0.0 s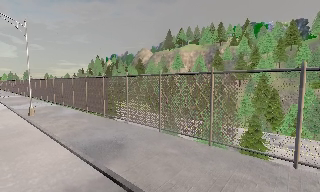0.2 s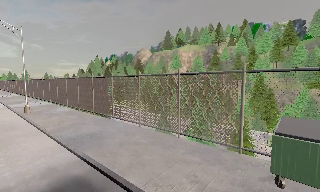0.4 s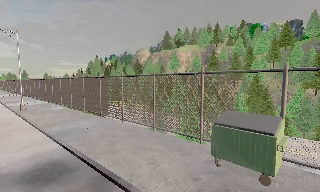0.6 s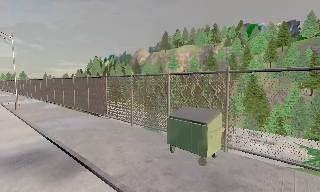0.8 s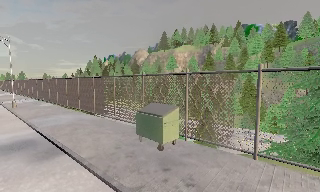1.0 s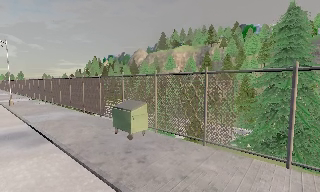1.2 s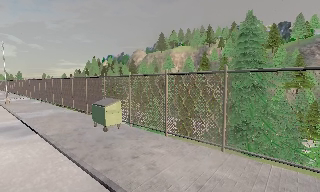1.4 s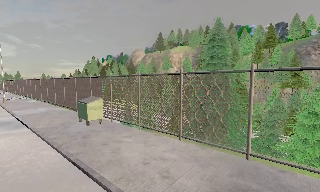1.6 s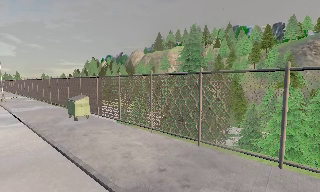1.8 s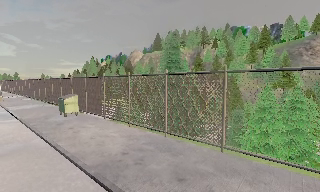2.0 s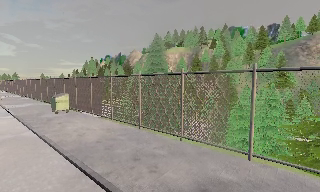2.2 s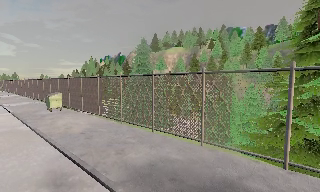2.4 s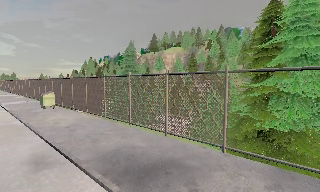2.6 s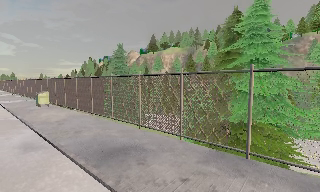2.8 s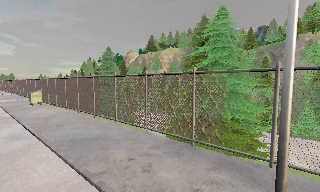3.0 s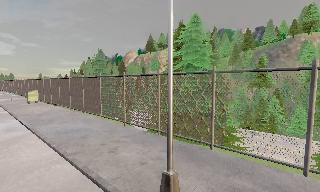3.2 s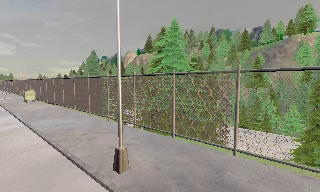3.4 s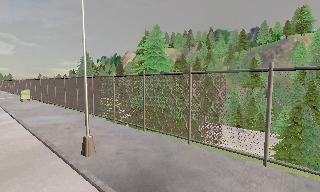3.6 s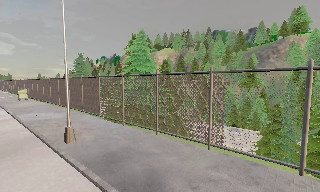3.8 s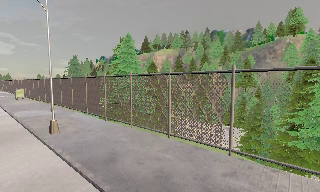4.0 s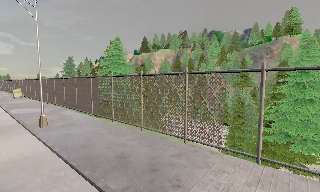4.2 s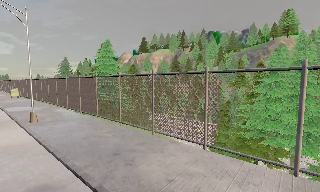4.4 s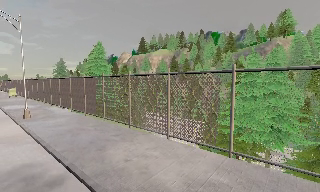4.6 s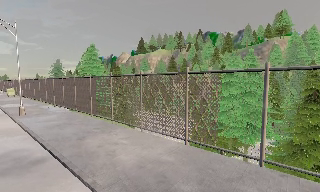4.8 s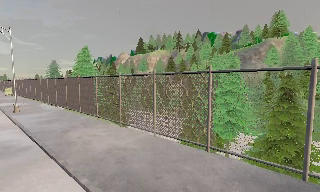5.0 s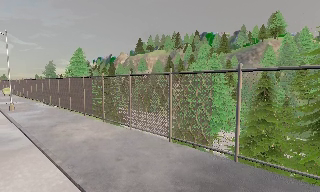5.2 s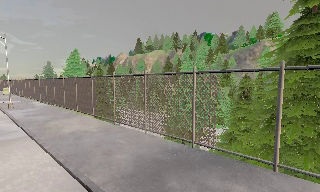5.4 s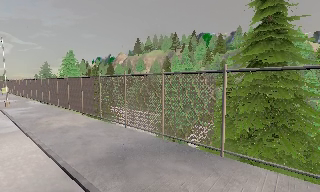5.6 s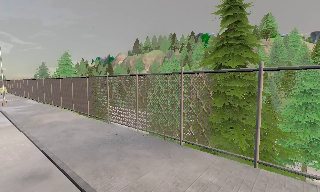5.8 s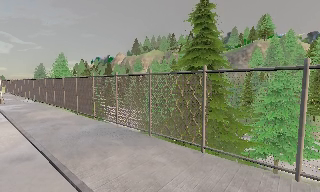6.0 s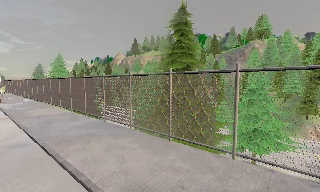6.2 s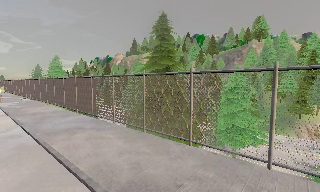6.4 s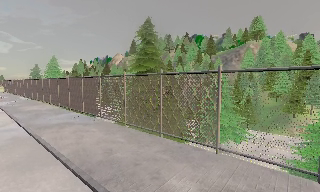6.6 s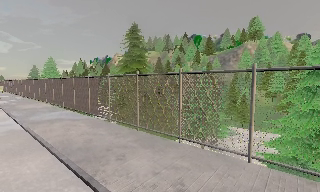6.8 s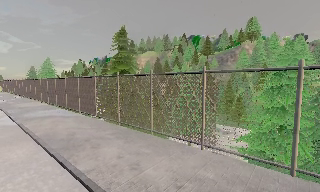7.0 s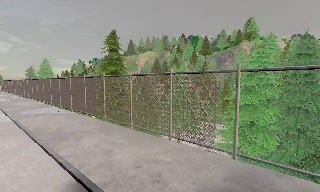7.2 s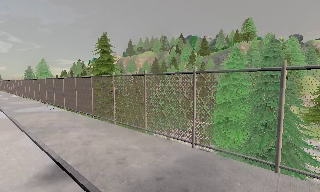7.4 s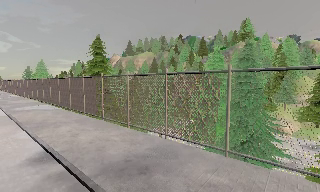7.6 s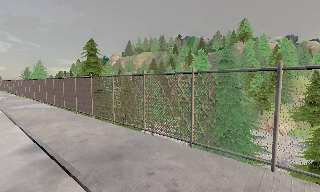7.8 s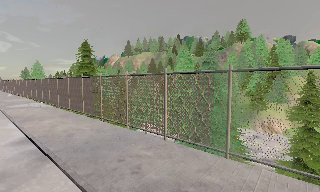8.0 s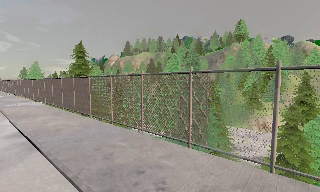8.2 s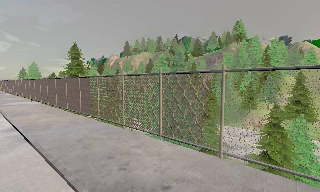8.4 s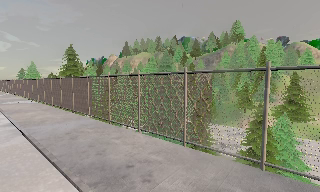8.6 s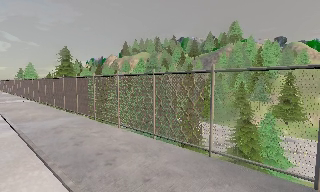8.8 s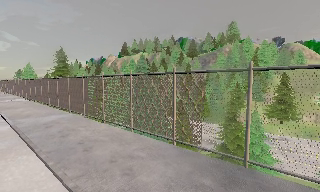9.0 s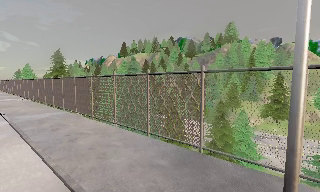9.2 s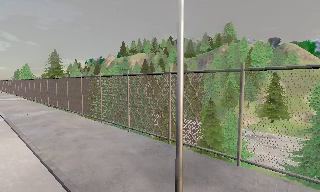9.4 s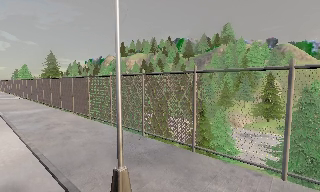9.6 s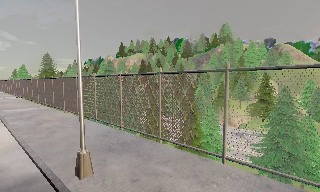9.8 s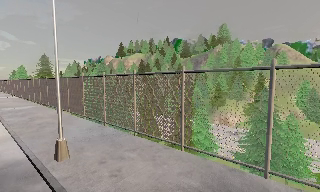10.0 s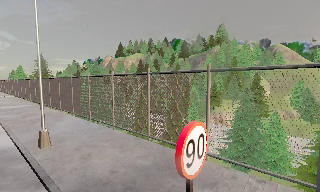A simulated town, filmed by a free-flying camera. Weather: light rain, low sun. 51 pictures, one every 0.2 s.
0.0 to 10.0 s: The camera travels to its right and backward, about 85 m, so close, fixed things drift to the left.
The film runs backward here.
